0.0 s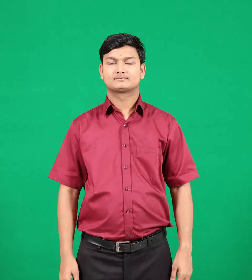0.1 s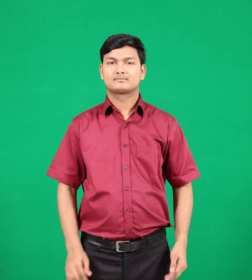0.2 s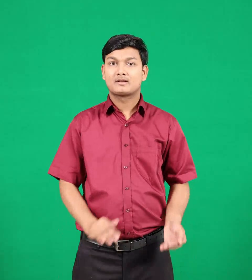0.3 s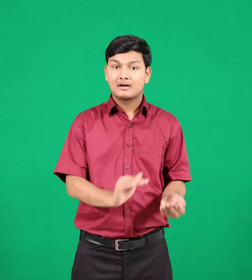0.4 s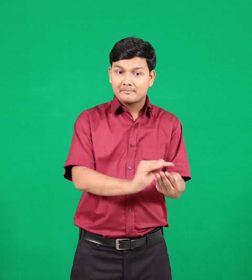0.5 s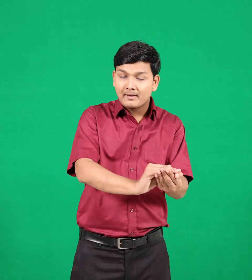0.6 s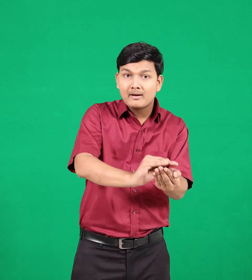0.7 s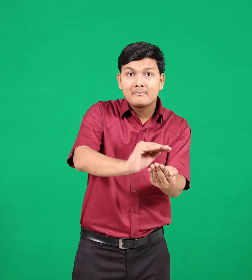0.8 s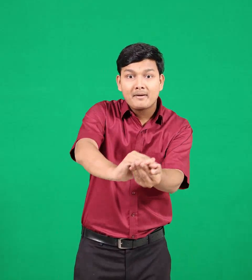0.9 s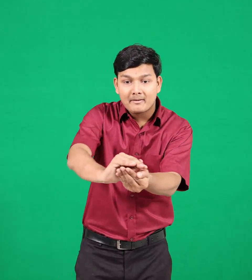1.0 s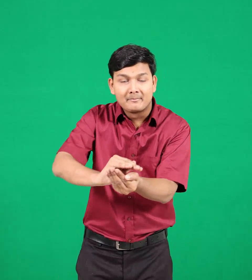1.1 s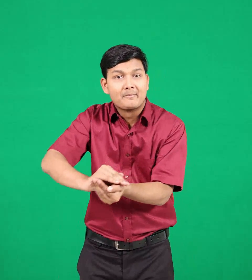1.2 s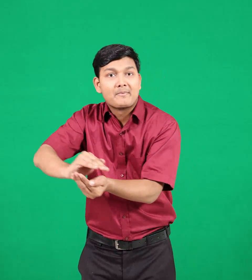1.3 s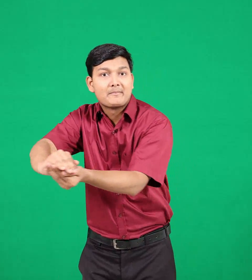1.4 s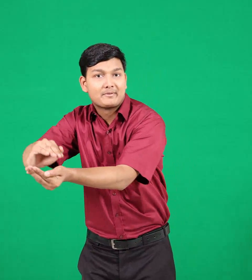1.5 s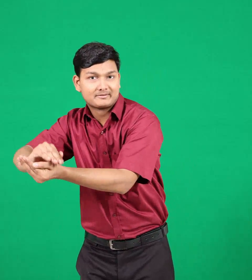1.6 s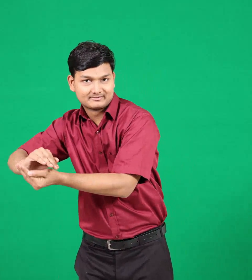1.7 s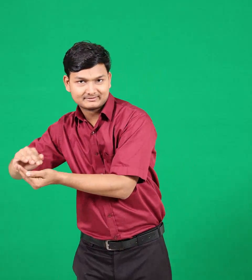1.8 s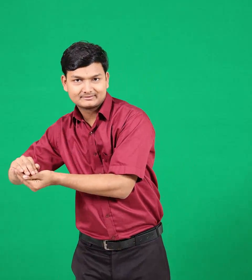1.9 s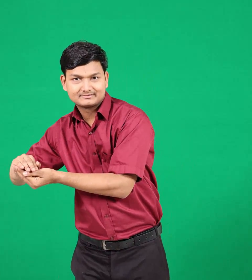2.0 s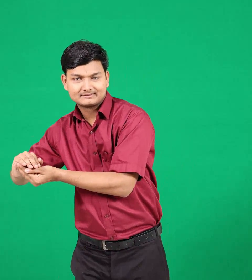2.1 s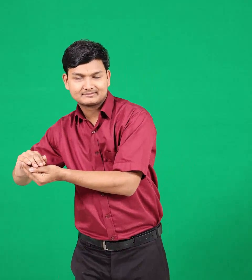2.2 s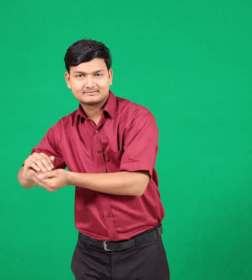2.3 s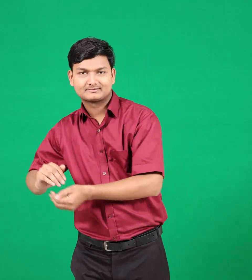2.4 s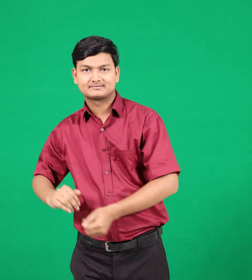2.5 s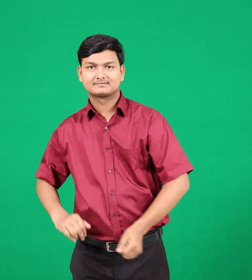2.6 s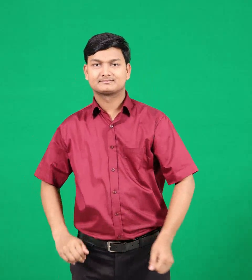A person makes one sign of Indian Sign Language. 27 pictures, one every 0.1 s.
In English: keeps
